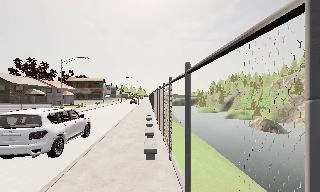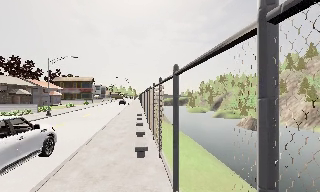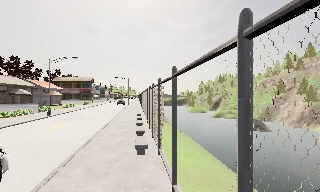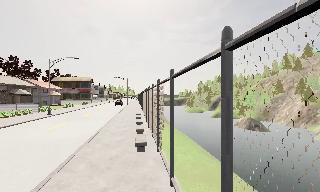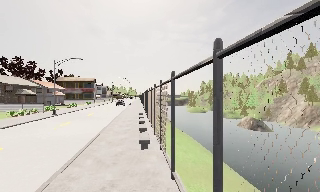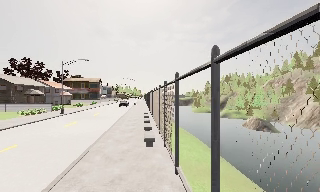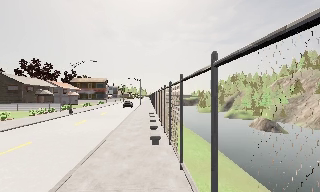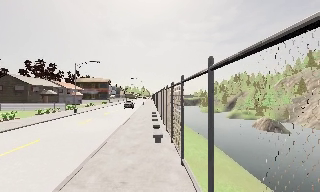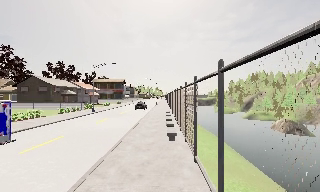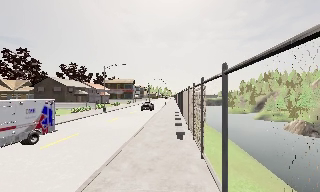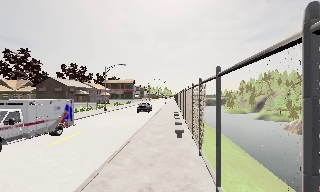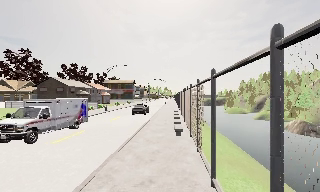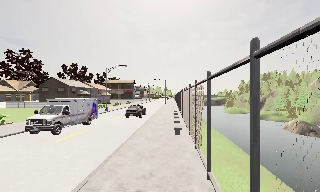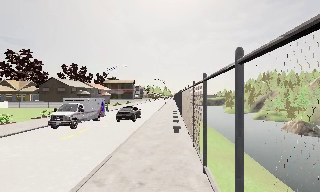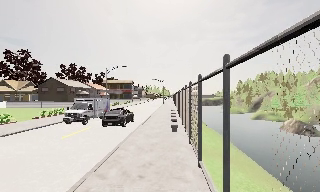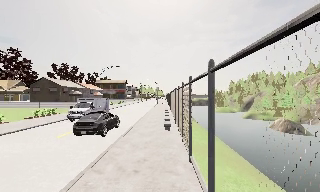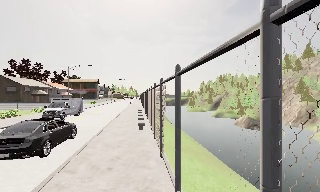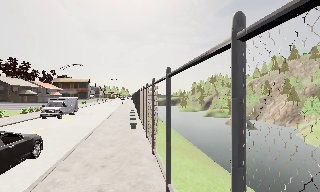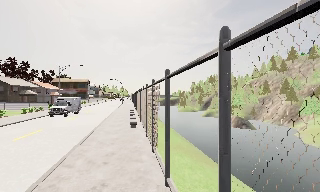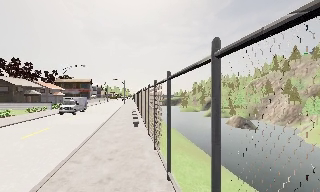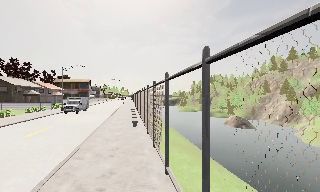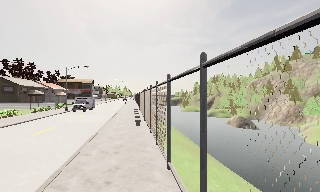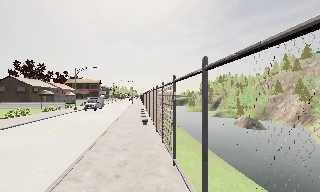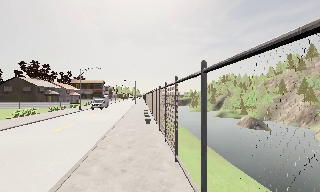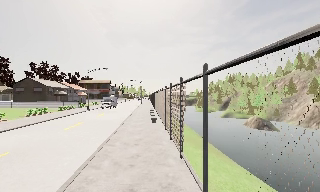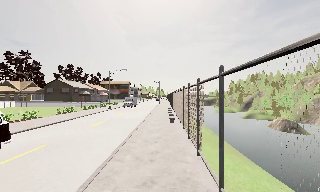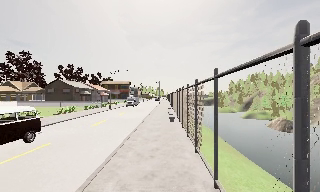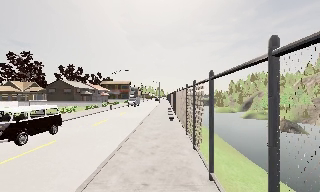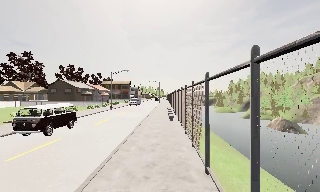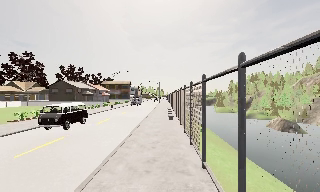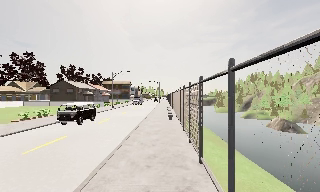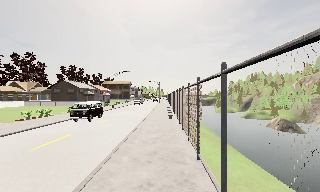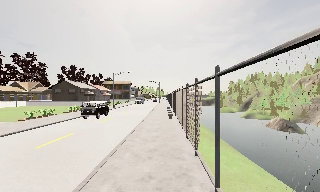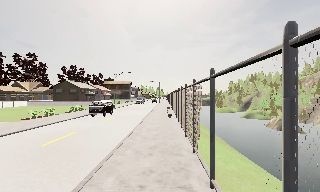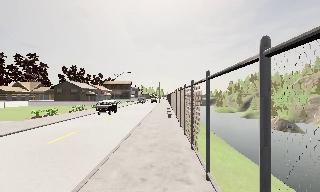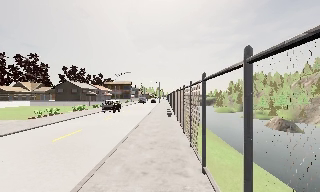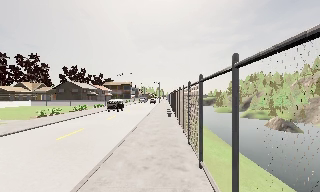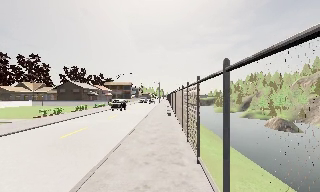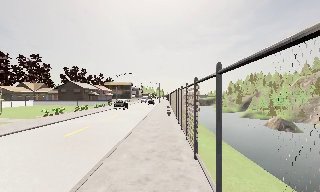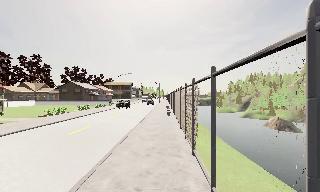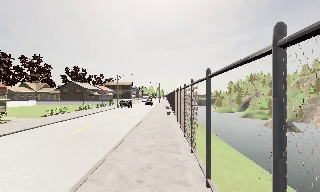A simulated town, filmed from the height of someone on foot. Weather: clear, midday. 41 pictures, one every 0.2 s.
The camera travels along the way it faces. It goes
backward.
0.0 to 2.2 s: The camera travels backward, about 4 m, so what stands in front gets smaller.
2.2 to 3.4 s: The camera pans to its right, which is clockwise from overhead, by about 15 degrees. It travels backward, about 2.5 m, so what stands in front gets smaller.
3.4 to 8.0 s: The camera swings to its left by about 10 degrees, and the scene slides to the right. It travels backward, about 9 m, so what stands in front gets smaller.
The film runs backward here.
